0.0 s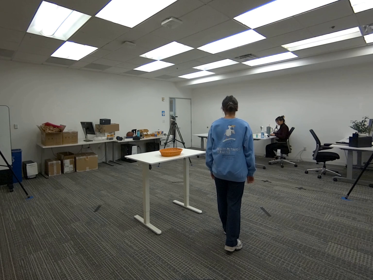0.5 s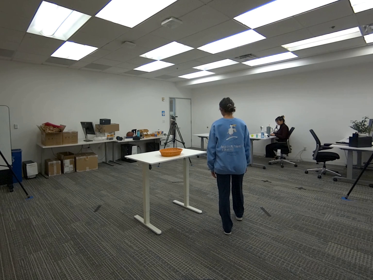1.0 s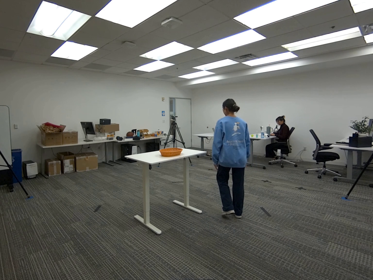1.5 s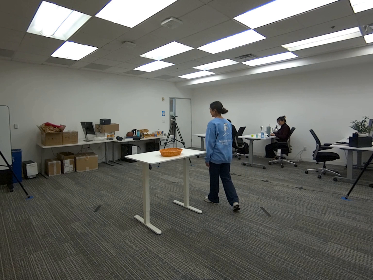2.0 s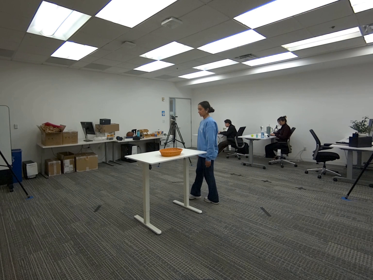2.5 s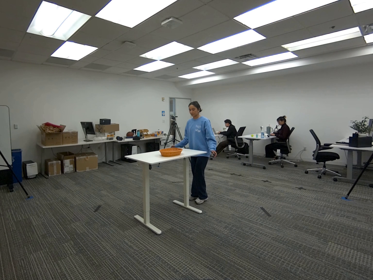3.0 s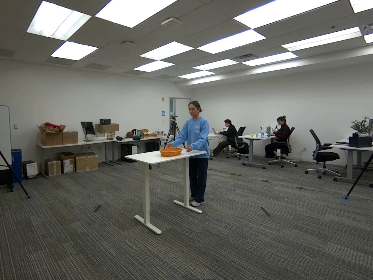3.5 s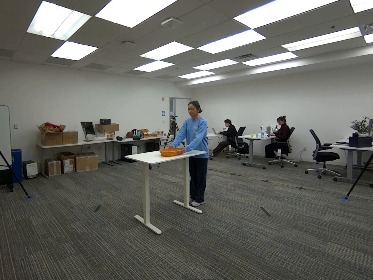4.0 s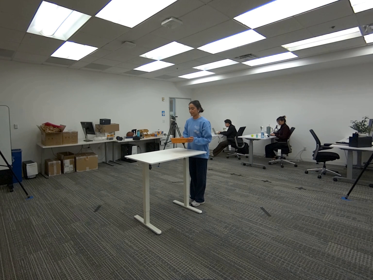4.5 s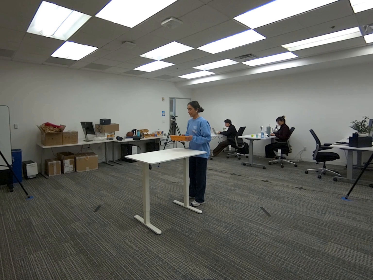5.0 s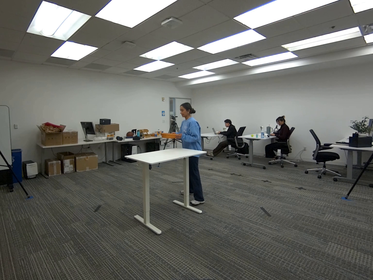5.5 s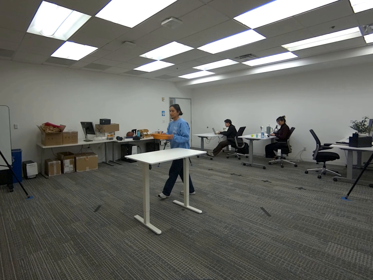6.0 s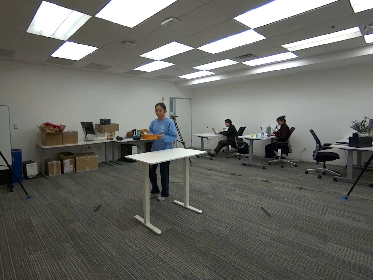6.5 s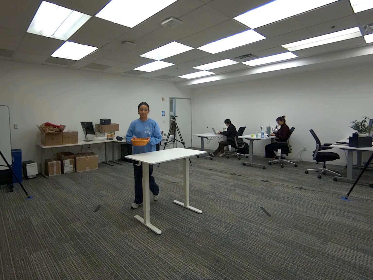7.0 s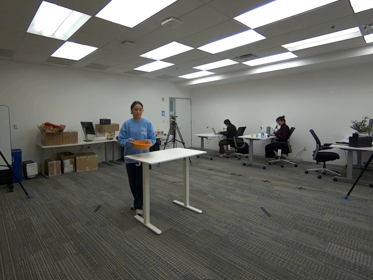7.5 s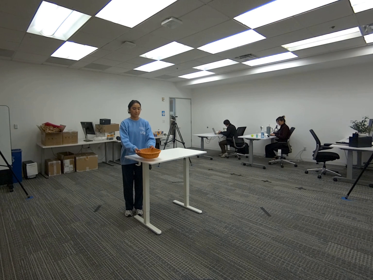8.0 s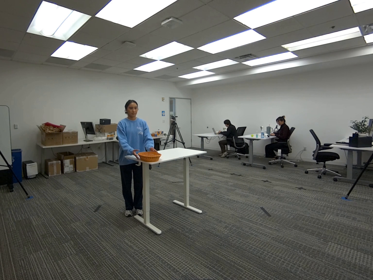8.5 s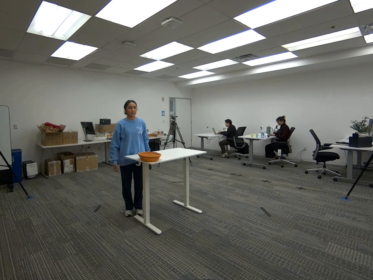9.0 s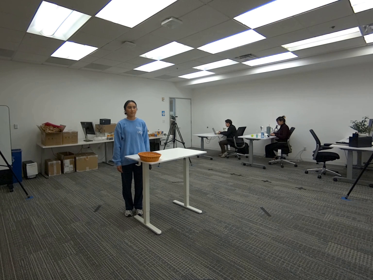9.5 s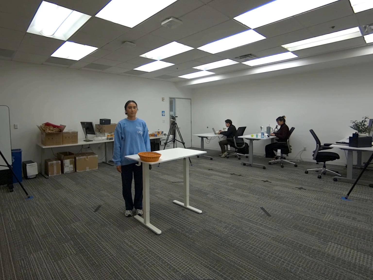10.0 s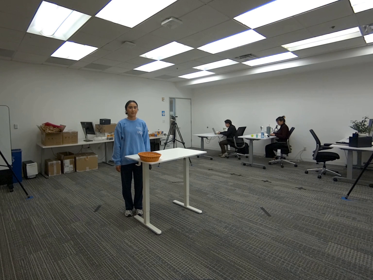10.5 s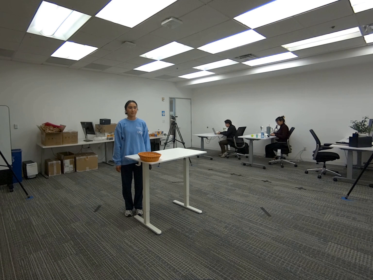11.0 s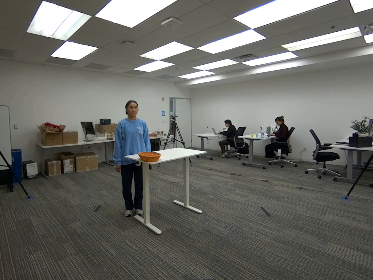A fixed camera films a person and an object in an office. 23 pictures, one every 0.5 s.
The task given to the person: Walk to the woven basket on the desk, use your both hands to pick up the basket, and place the basket back on the desk.
